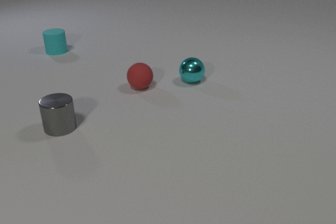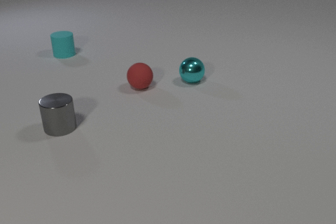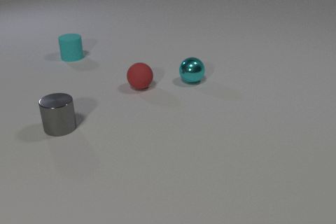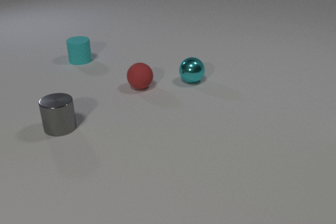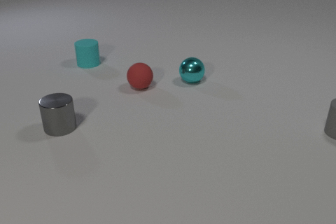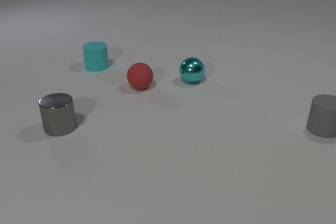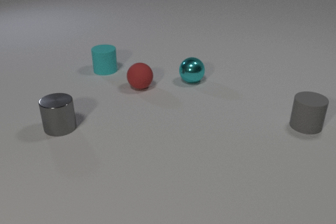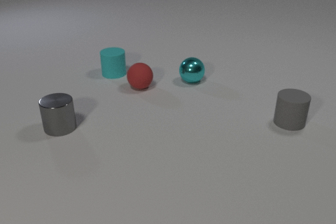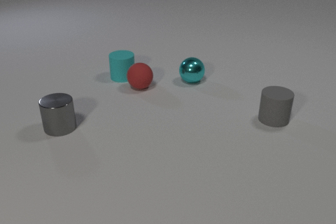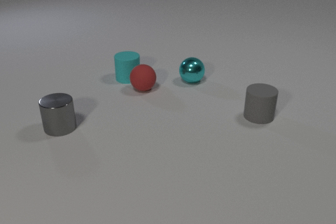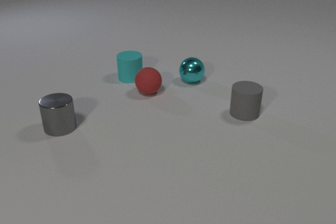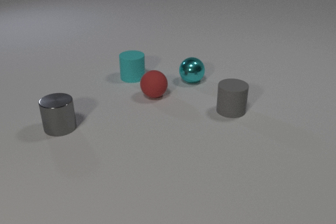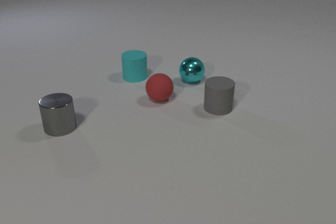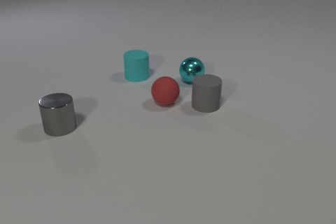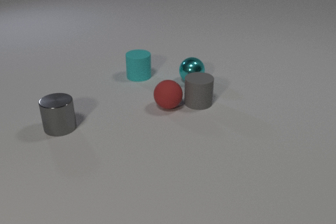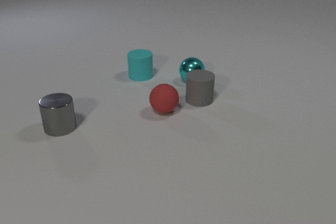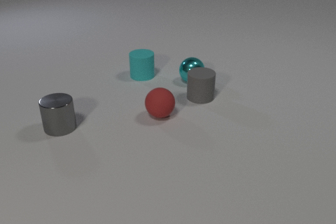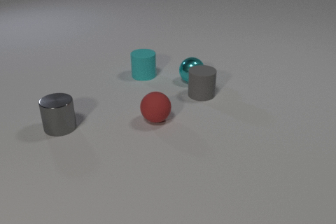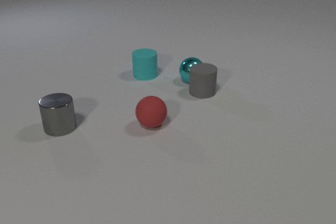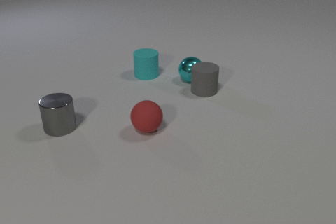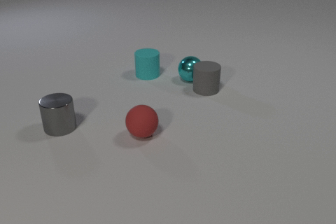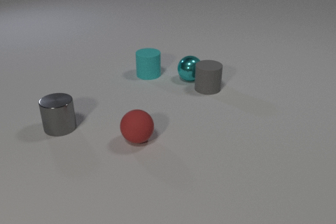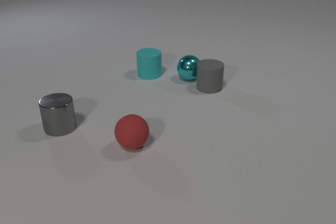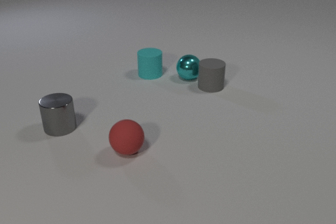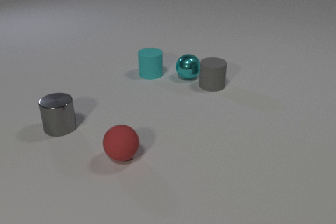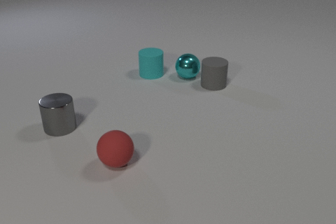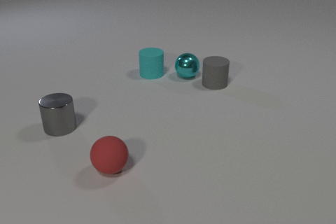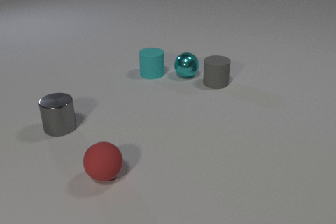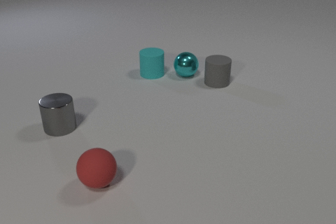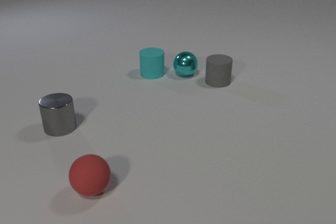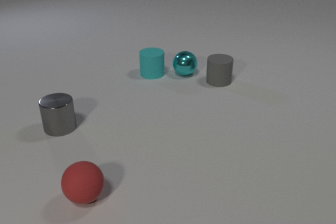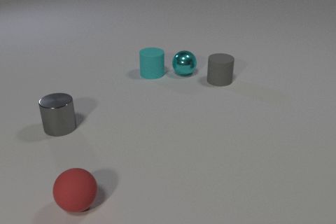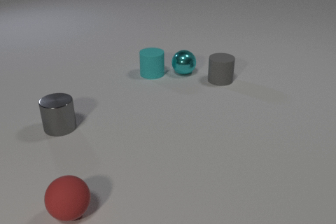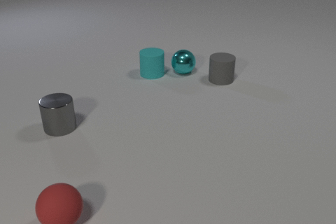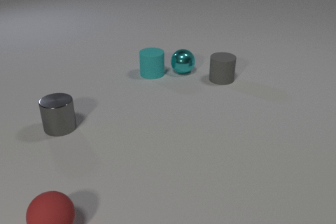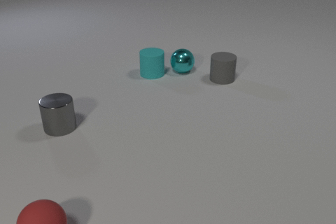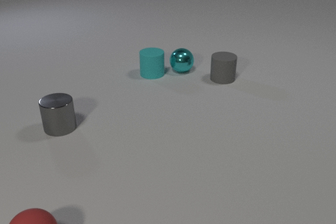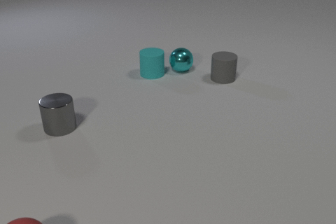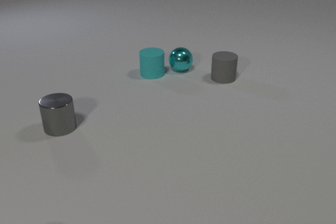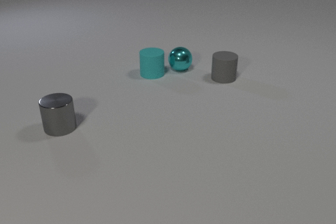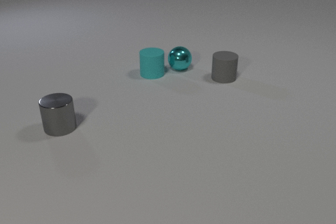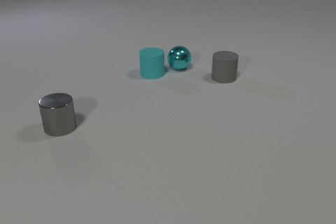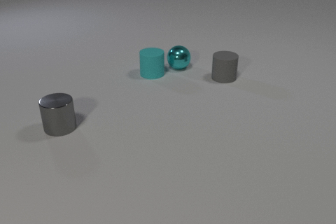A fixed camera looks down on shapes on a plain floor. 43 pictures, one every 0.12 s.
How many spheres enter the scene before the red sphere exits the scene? 0.
What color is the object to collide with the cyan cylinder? red.
What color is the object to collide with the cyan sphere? gray.
0.00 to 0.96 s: The gray rubber cylinder comes in at the right edge, slides to the left. The cyan rubber cylinder slides toward the camera and to the right.
0.96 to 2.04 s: The gray rubber cylinder slides to the left and away from the camera. The cyan rubber cylinder slides to the right. The red rubber sphere rolls toward the camera. The cyan rubber cylinder and the red rubber sphere collide. The gray rubber cylinder and the red rubber sphere collide.
2.04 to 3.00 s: The gray rubber cylinder slides away from the camera and to the right. The cyan rubber cylinder slides to the right. The red rubber sphere rolls toward the camera and to the left. The cyan metal sphere rolls away from the camera. The gray rubber cylinder and the cyan metal sphere collide.
3.00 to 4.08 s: The gray rubber cylinder slides away from the camera and to the right. The red rubber sphere rolls toward the camera and to the left. The cyan metal sphere rolls away from the camera and to the left.
4.08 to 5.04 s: The red rubber sphere rolls toward the camera and to the left, leaves at the bottom edge. The cyan metal sphere rolls away from the camera.
